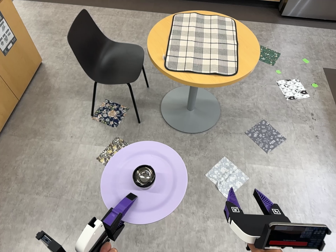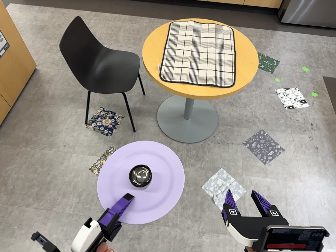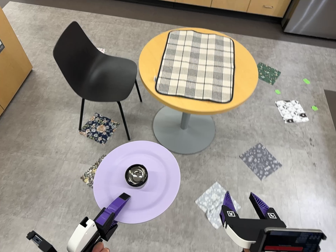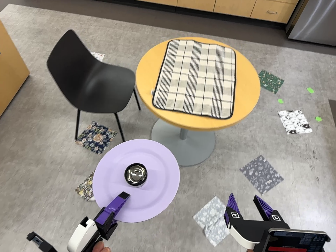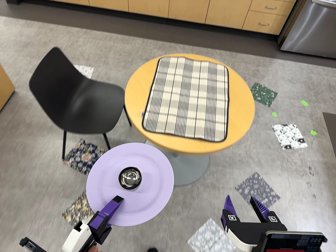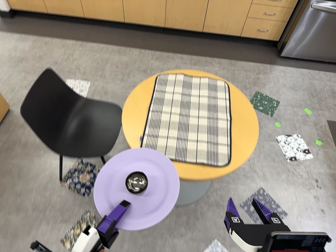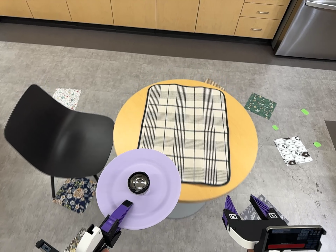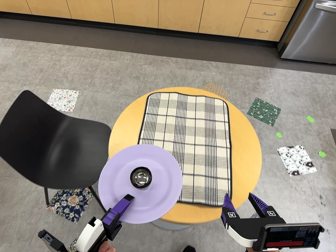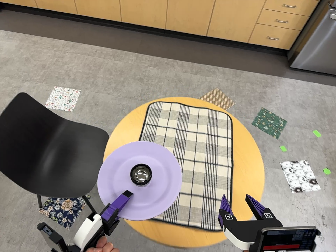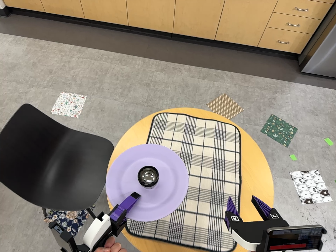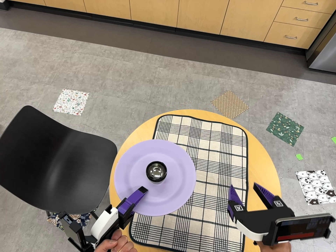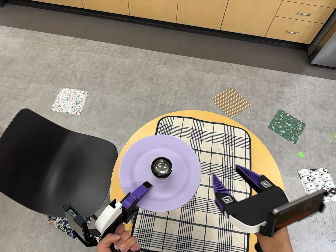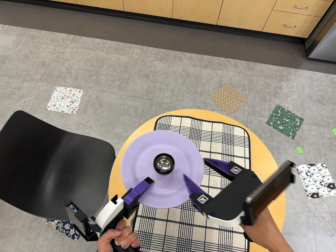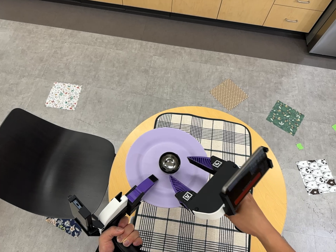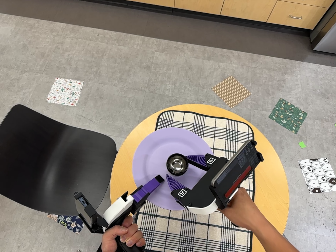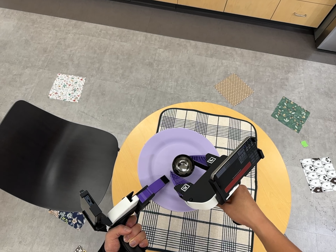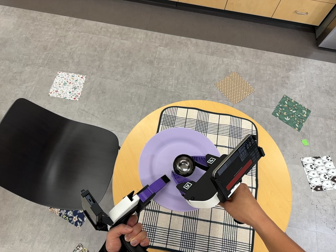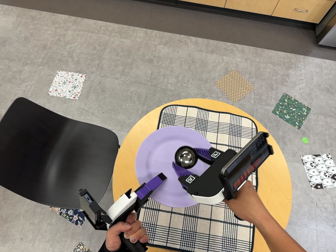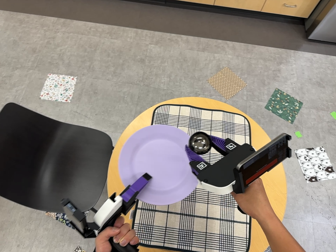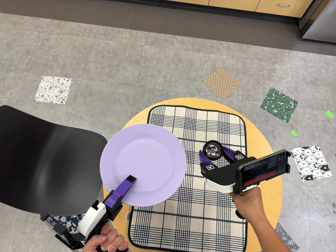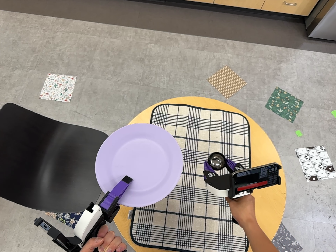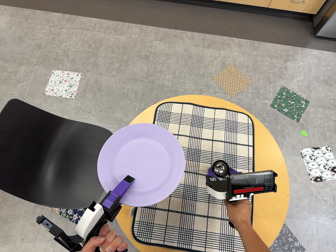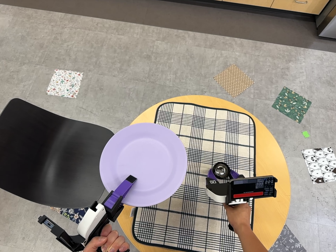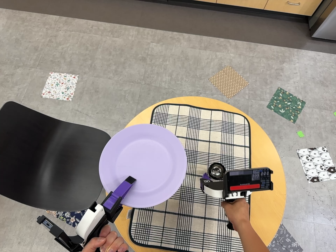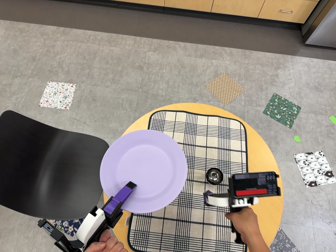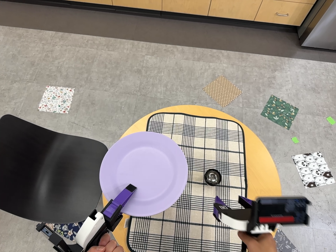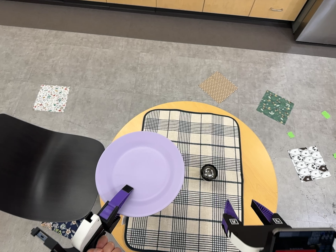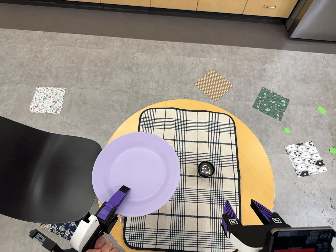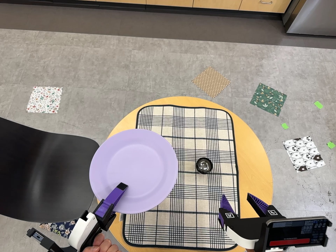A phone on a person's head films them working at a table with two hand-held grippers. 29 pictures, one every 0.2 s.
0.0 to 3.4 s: The camera travels toward the top of its view and forward, about 110 cm, so close, fixed things drift downward. Its aim tips toward the bottom of its view by about 10 degrees.
3.4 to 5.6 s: The camera travels to its right, about 6 cm, so close, fixed things drift to the left.
The film runs forward here.
